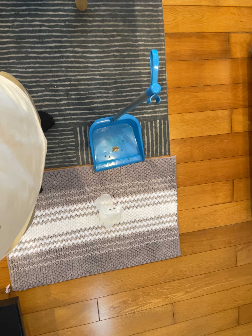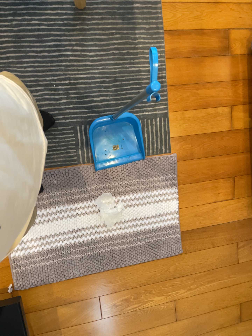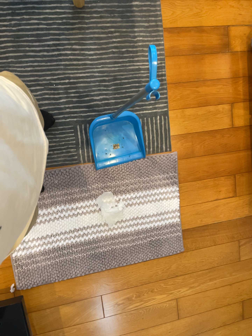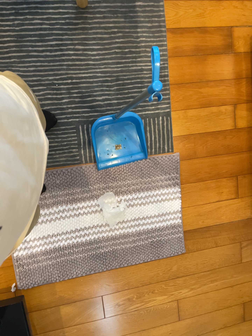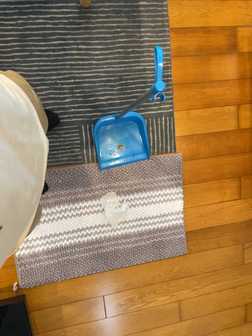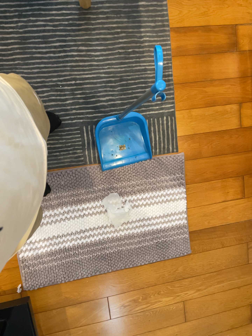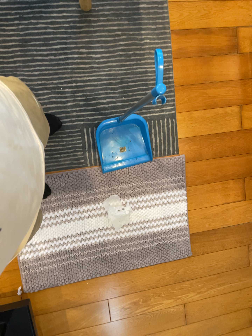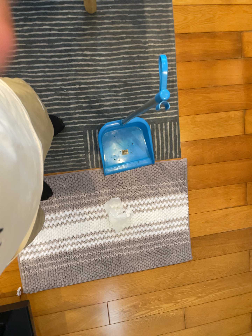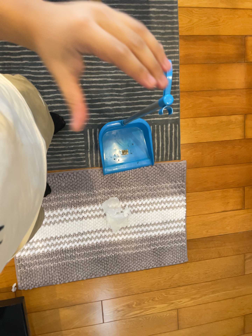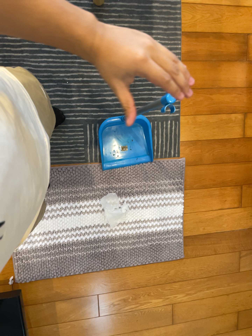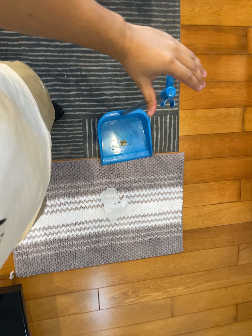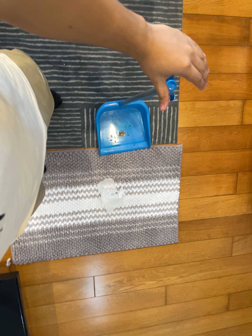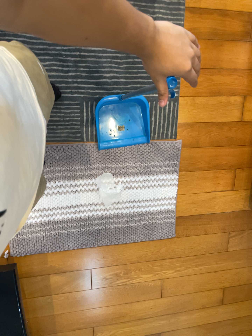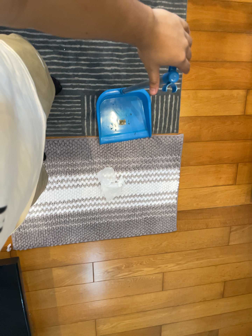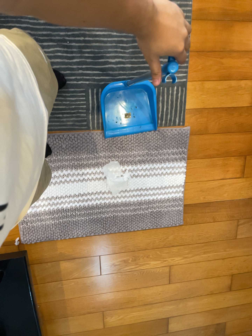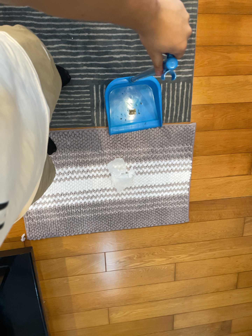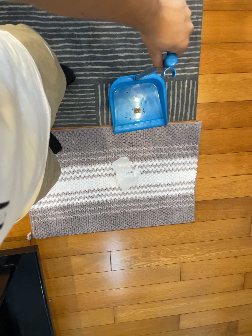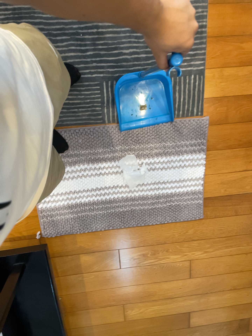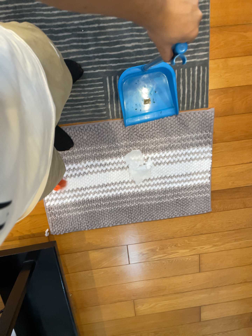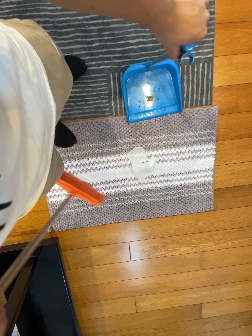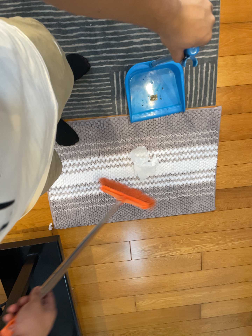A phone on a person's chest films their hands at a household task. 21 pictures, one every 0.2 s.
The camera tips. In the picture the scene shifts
upward.
0.0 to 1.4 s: The camera shifts only a little, or ends up much as it began.
1.4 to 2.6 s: The camera's aim tips toward the bottom of its view by about 10 degrees.
2.6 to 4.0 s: The camera shifts only a little, or ends up much as it began.
The film runs forward here.
